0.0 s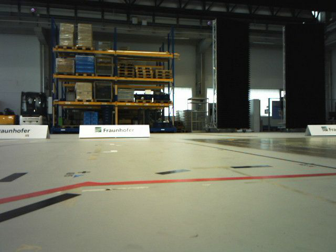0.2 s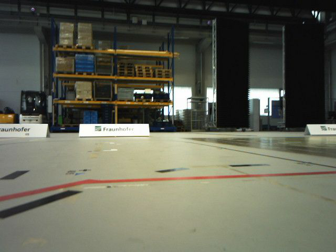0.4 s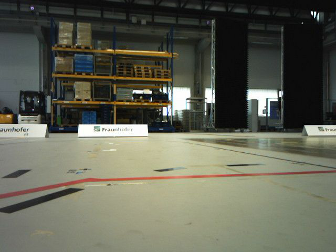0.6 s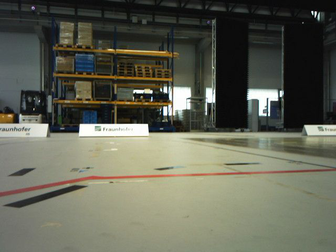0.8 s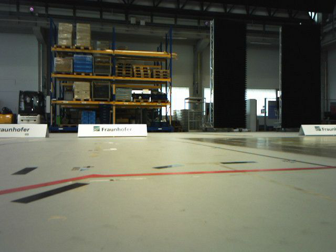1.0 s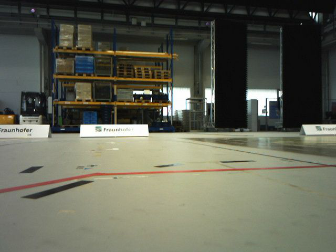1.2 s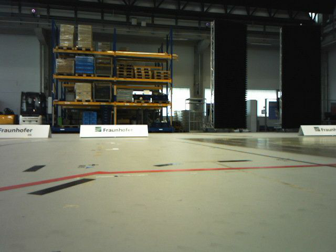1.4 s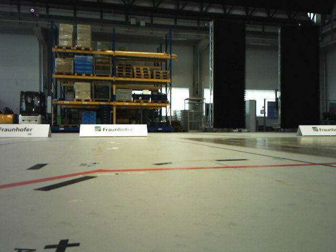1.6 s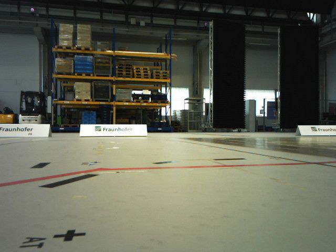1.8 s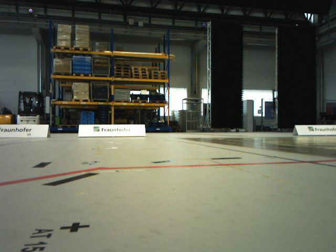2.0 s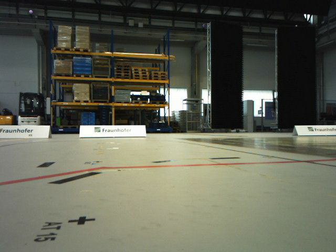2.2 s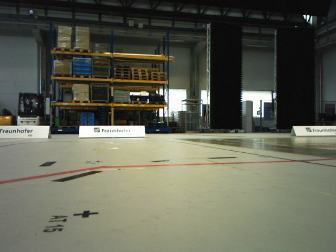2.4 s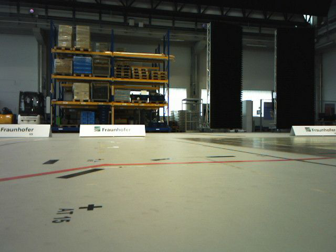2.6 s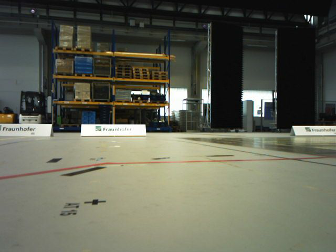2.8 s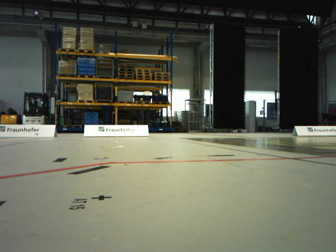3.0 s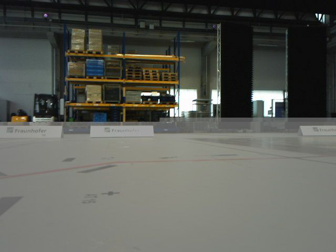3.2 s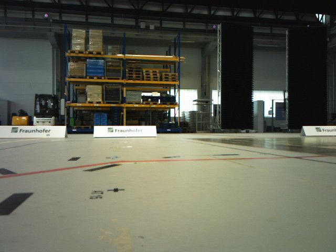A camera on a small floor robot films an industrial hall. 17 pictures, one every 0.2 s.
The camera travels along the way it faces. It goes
backward.
0.0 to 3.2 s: The camera travels backward, about 0.6 m, so what stands in front gets smaller.
The film runs backward here.
